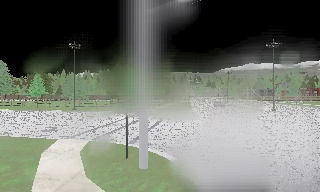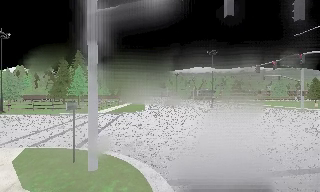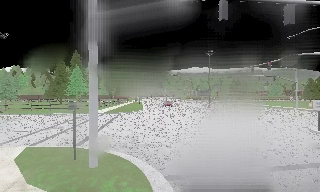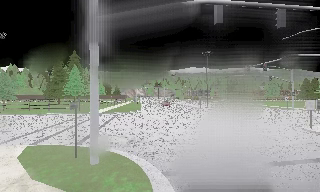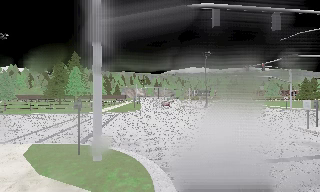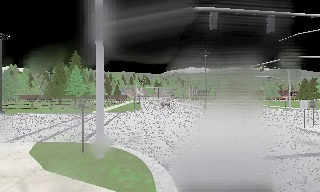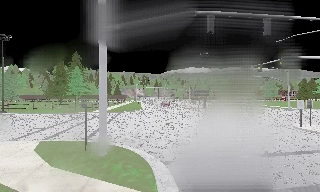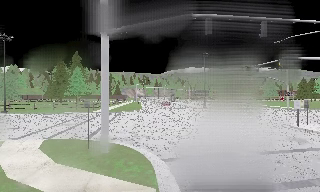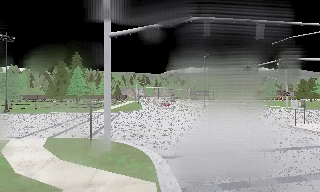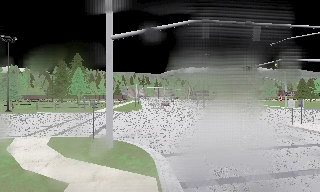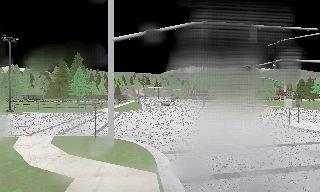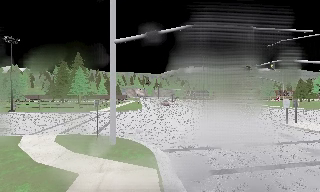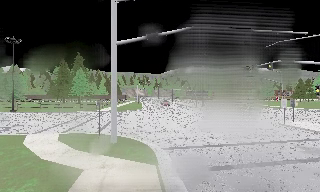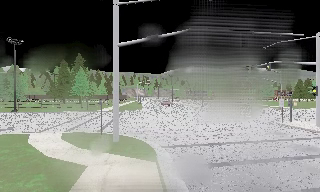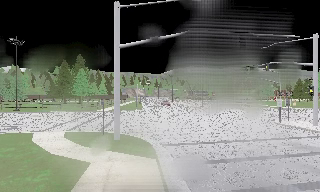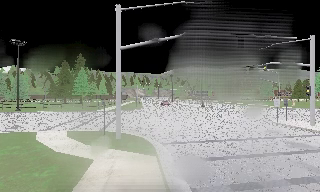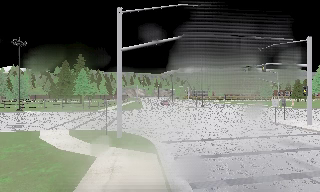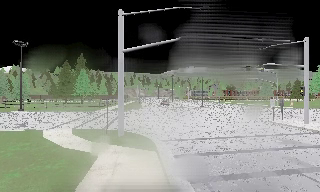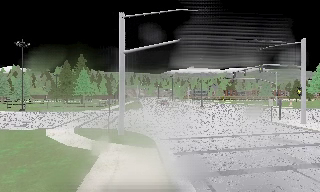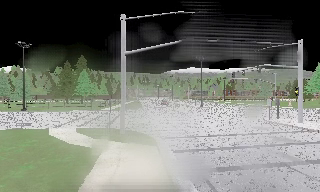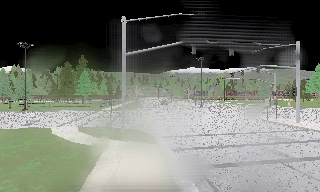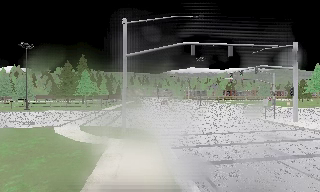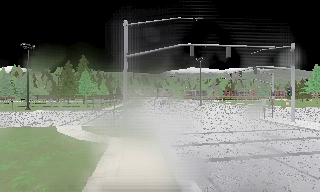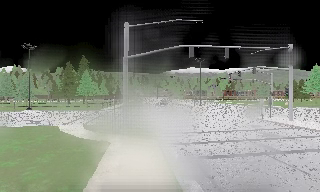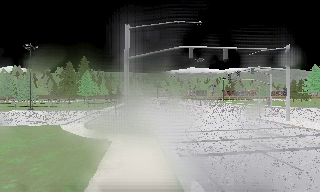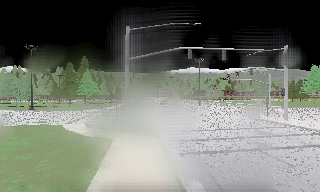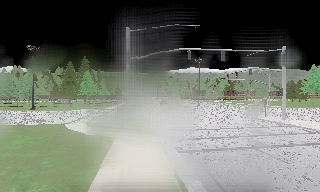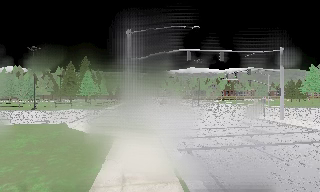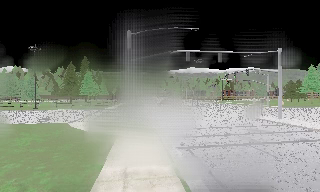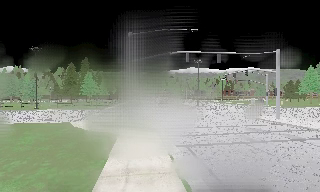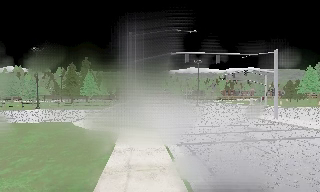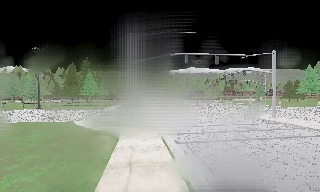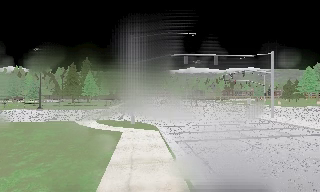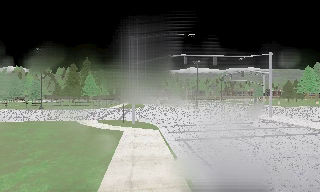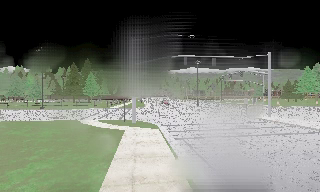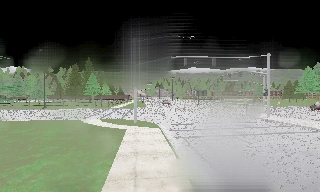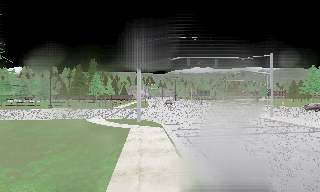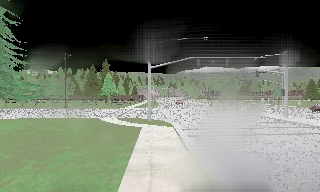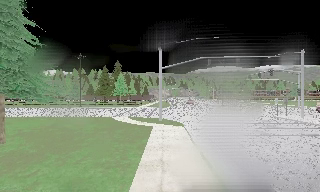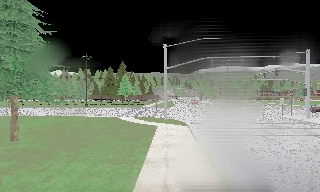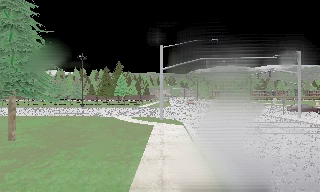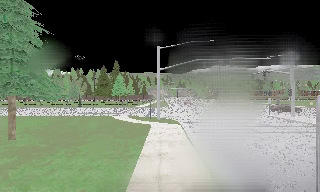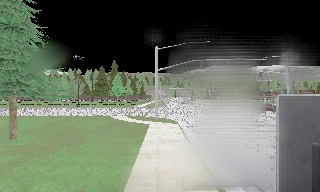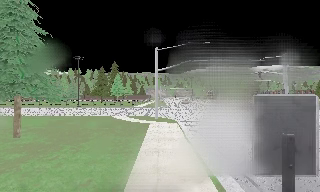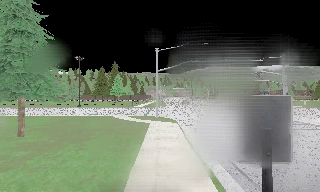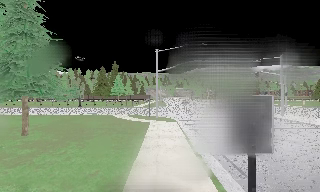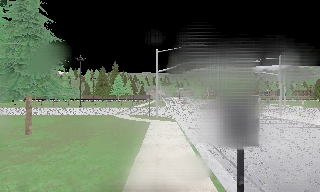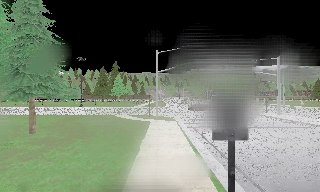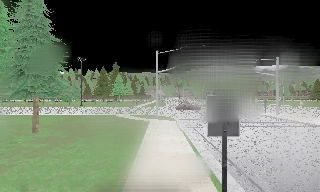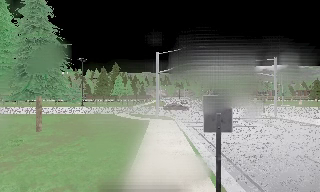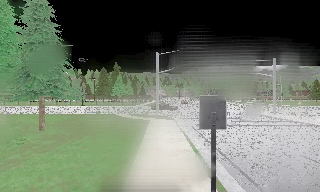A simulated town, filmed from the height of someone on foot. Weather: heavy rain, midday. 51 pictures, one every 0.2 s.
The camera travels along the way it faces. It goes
backward.
0.0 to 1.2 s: The scene slides to the left, as the camera pans about 20 degrees to its right. It travels backward, about 1.5 m, so what stands in front gets smaller.
1.2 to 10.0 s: The camera travels backward, about 13 m, so what stands in front gets smaller.
The film runs backward here.
